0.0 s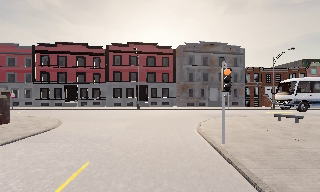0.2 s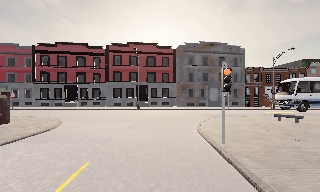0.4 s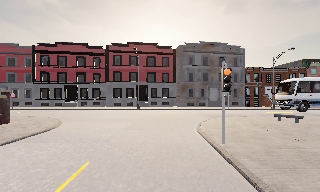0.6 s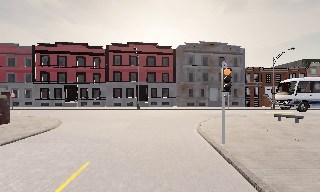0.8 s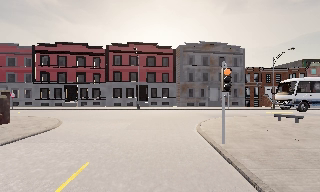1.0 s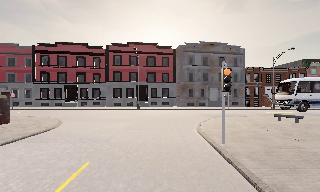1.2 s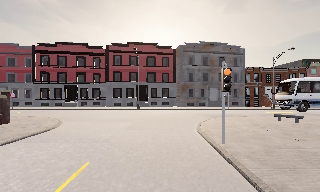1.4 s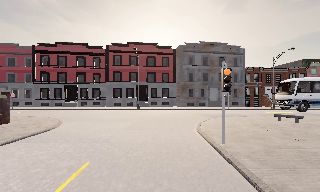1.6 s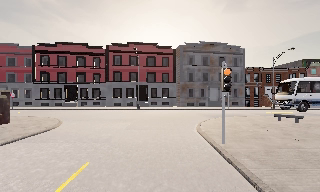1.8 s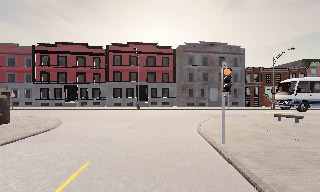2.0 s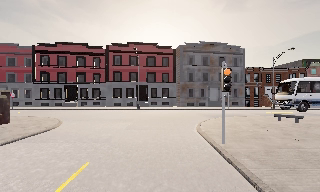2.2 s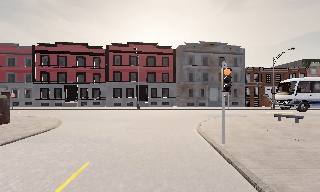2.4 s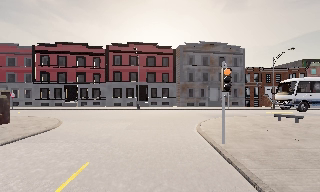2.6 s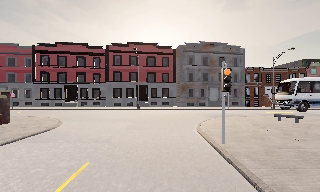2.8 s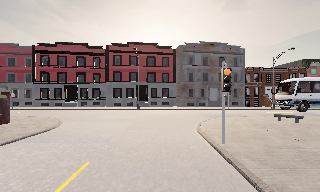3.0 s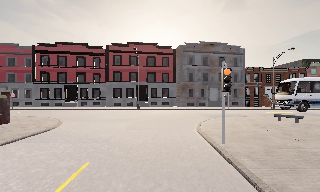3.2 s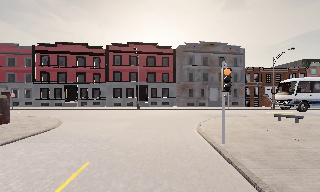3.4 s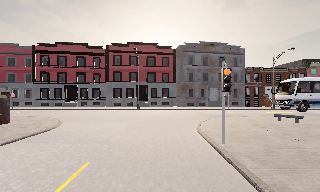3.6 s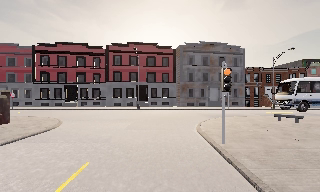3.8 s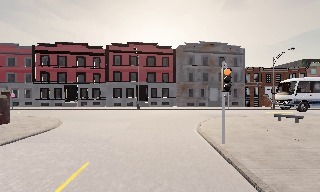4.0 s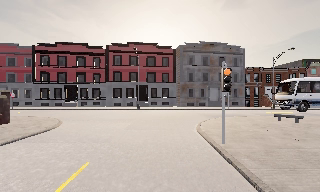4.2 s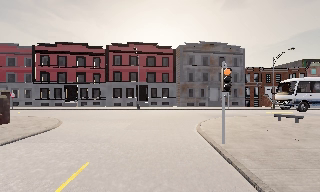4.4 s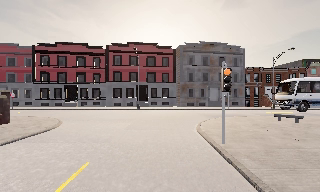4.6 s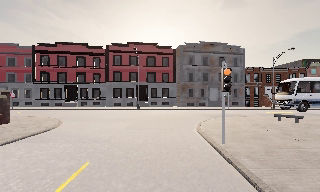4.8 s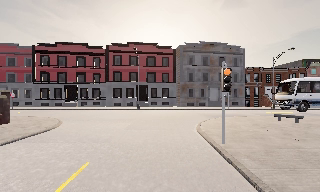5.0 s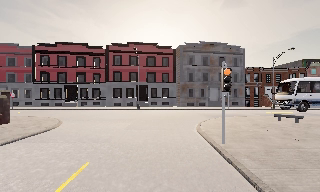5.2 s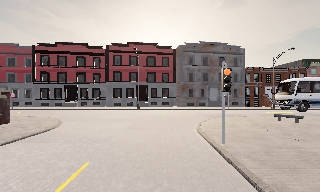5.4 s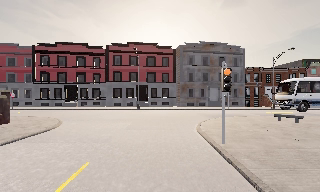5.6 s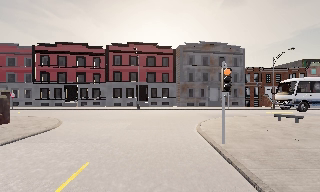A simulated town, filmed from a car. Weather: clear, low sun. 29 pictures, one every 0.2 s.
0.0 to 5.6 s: The camera keeps its place and its aim.
The film runs forward here.
